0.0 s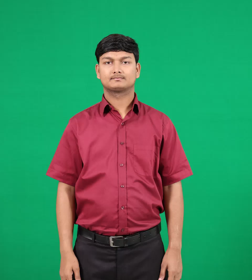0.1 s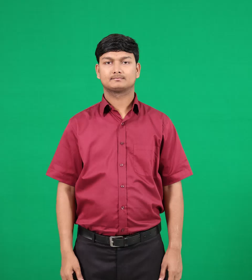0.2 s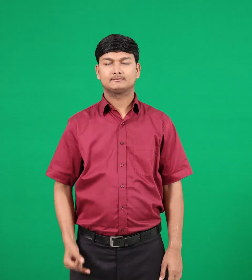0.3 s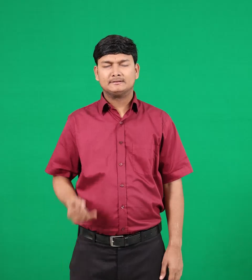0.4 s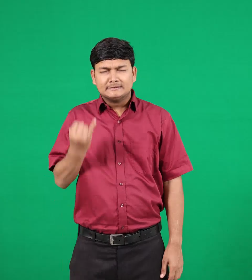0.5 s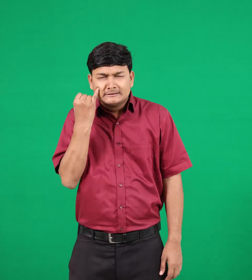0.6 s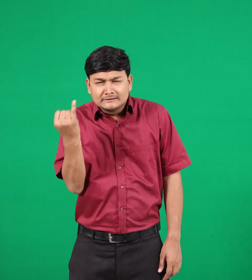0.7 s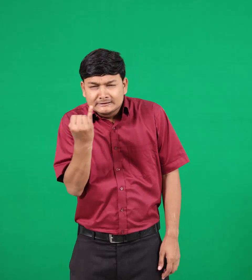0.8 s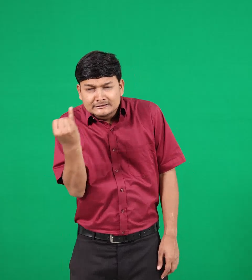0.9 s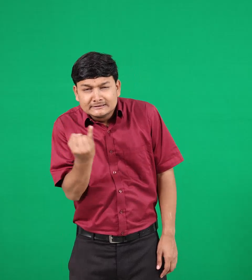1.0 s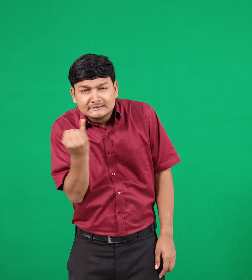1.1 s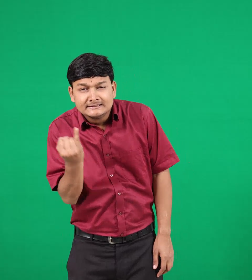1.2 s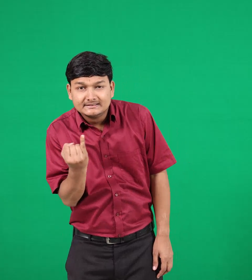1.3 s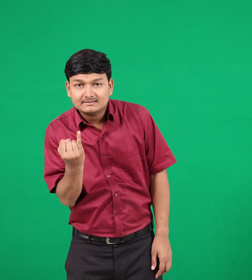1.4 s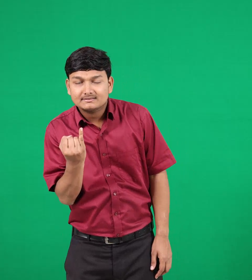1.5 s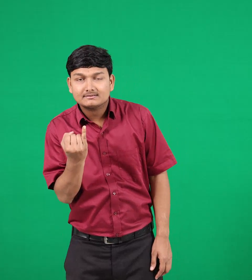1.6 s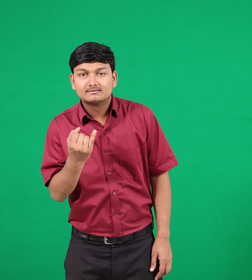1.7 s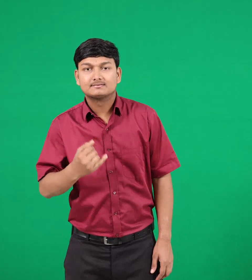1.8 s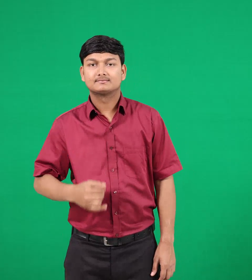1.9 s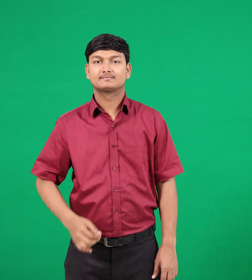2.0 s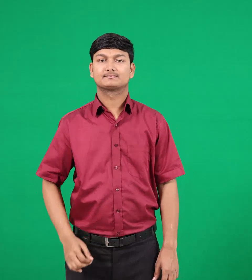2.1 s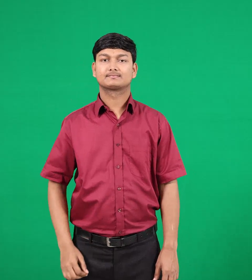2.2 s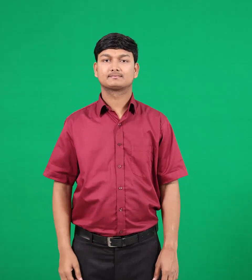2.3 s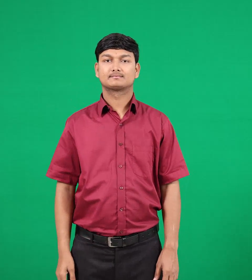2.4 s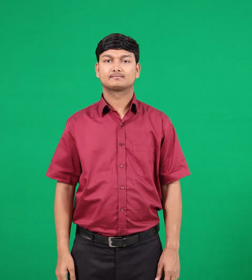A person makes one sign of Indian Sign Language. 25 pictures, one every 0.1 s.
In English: search
